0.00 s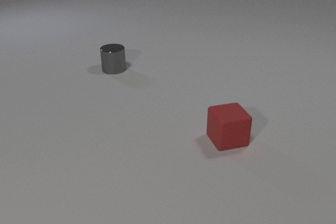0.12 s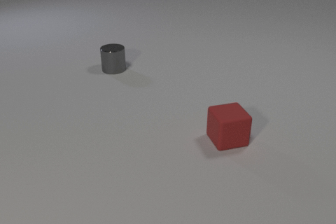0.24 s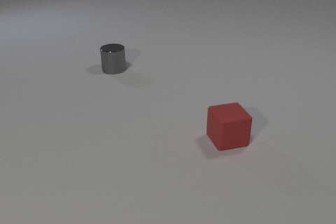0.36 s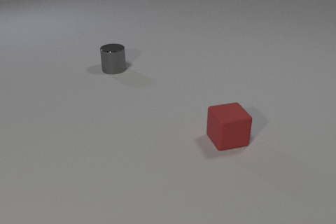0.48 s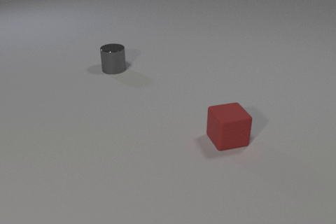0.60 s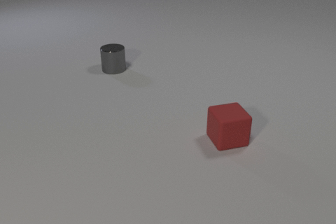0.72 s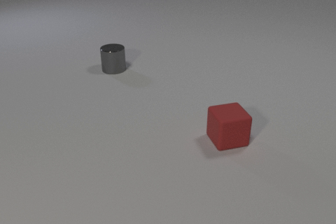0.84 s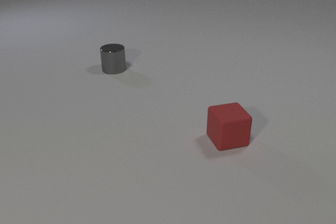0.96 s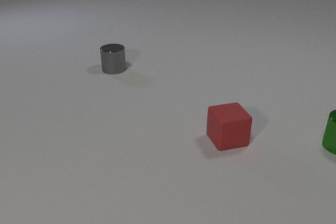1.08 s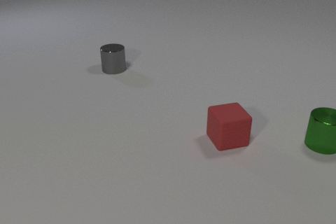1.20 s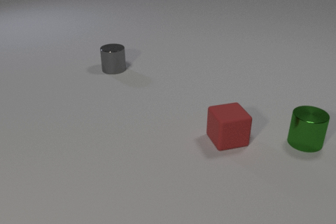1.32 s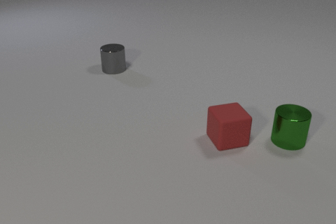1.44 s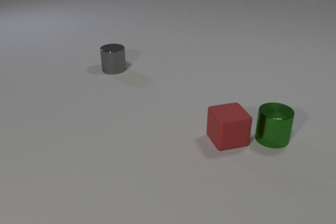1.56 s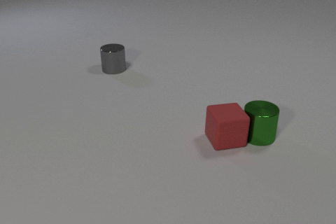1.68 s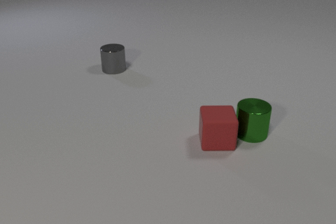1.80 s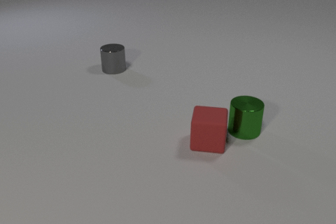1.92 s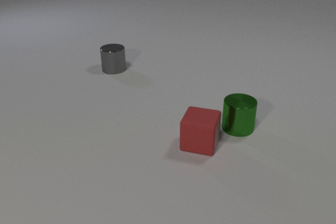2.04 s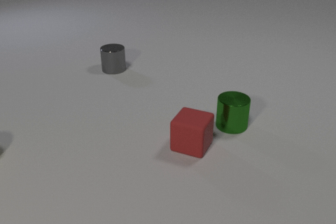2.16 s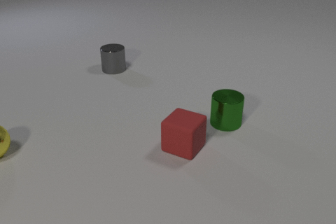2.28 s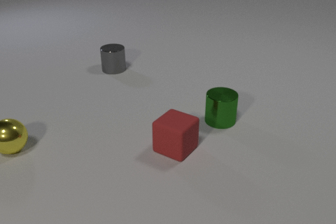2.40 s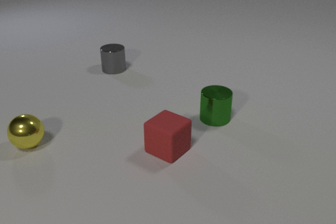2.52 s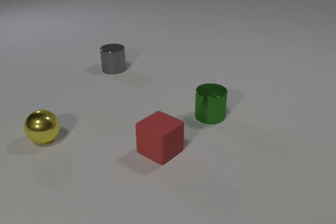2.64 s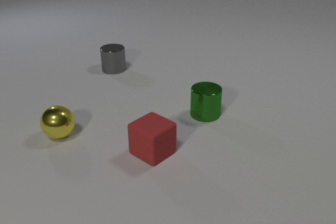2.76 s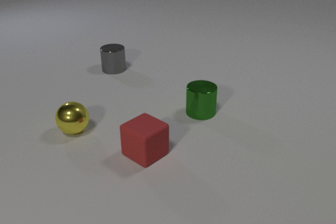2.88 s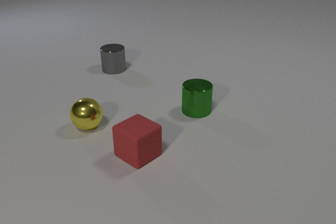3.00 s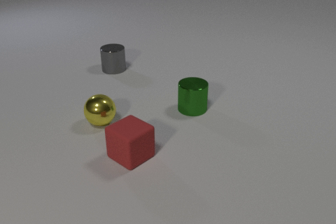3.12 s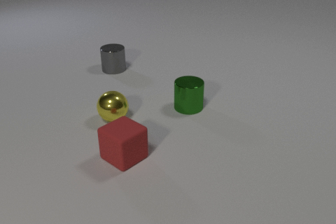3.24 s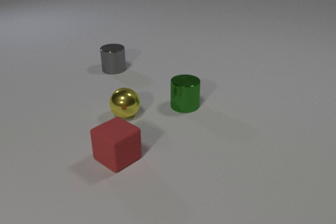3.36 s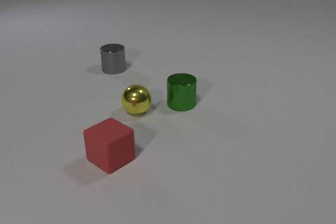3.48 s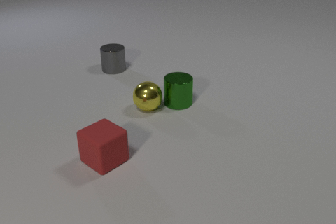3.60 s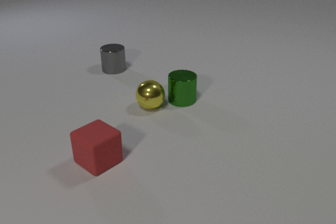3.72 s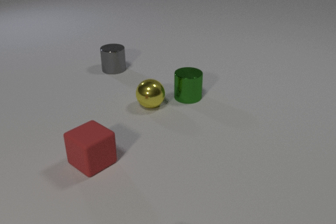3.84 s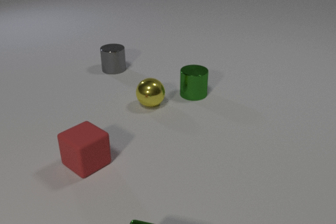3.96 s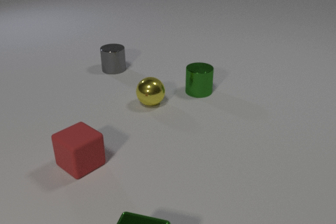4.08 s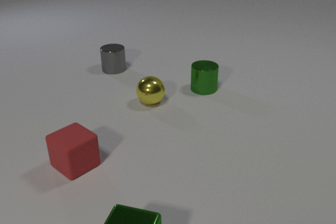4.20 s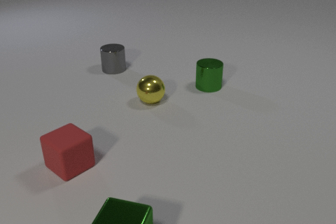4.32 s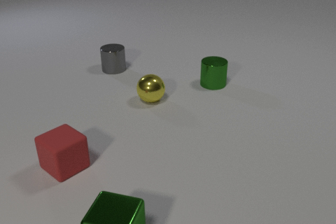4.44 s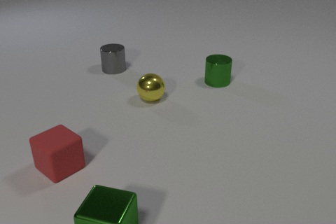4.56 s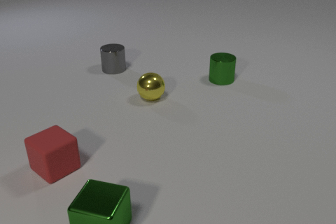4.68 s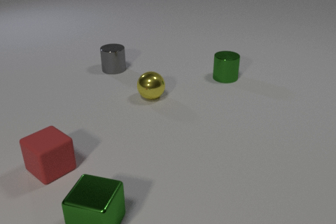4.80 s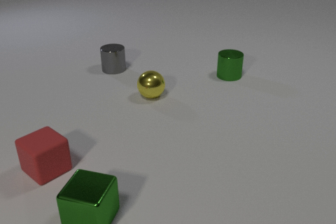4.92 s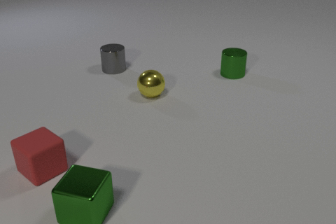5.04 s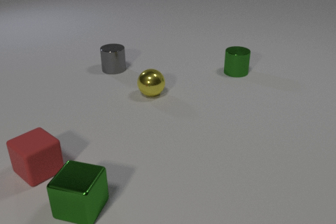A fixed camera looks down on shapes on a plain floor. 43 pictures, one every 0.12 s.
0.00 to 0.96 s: The green metal cylinder comes in at the right edge, slides to the left.
0.96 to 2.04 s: The green metal cylinder slides to the left. The red rubber cube slides to the left and toward the camera, spins clockwise seen from above by about 45 degrees, its near face sliding to the left. The green metal cylinder and the red rubber cube collide.
2.04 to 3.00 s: The green metal cylinder slides to the left and away from the camera. The red rubber cube slides to the left. The yellow metal sphere comes in at the left edge, rolls to the right.
3.00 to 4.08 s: The green metal cylinder slides away from the camera. The red rubber cube slides to the left. The green metal cube comes in at the bottom edge, slides away from the camera and to the left. The yellow metal sphere rolls to the right and away from the camera. The green metal cylinder and the yellow metal sphere collide.
4.08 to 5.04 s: The green metal cylinder slides away from the camera and to the right. The red rubber cube slides to the left. The green metal cube slides away from the camera and to the left. The yellow metal sphere rolls away from the camera.
What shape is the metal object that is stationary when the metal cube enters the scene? cylinder.
How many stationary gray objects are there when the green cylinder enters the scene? 1.
What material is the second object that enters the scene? metal.
